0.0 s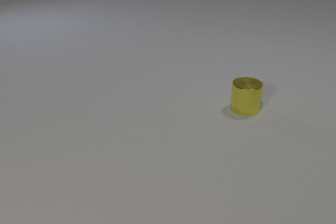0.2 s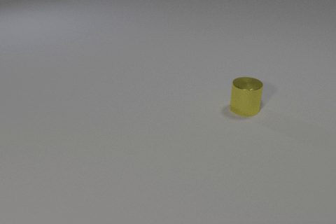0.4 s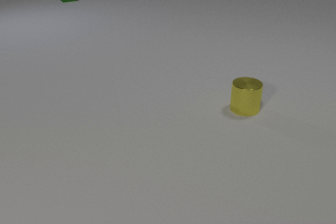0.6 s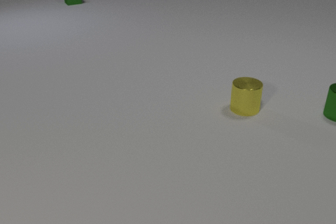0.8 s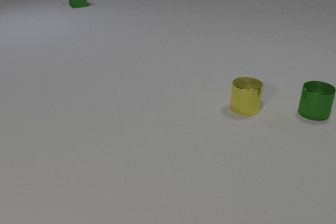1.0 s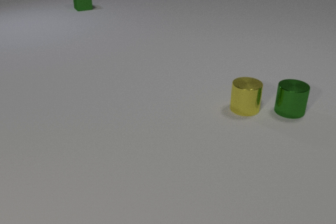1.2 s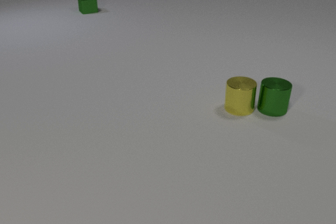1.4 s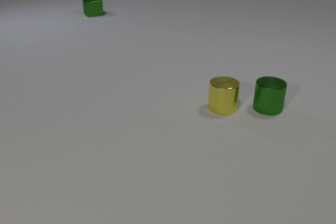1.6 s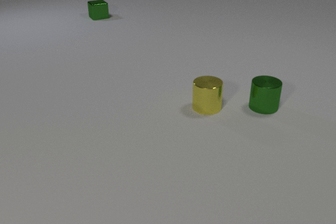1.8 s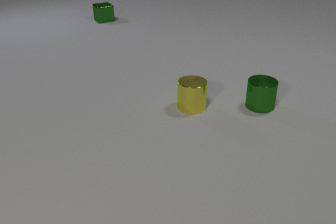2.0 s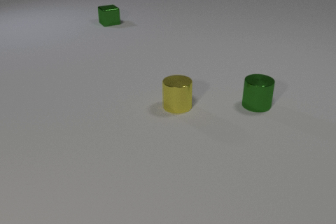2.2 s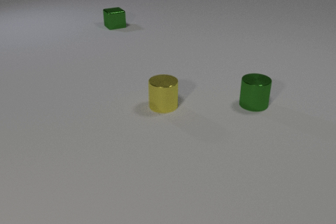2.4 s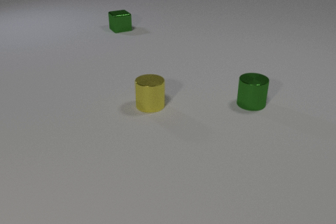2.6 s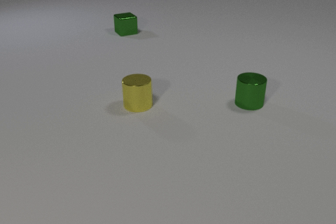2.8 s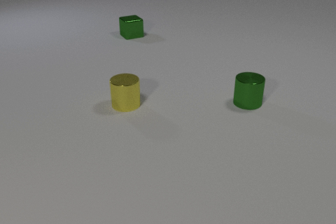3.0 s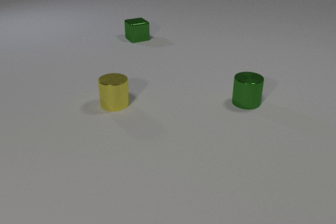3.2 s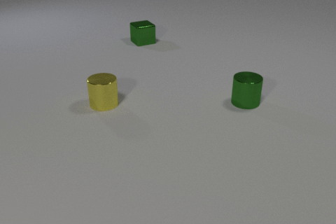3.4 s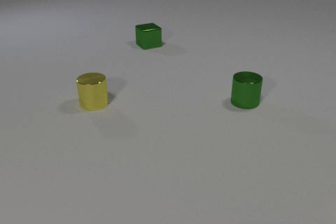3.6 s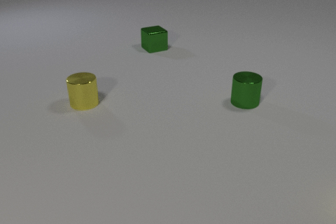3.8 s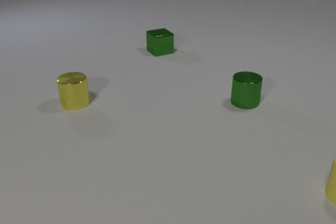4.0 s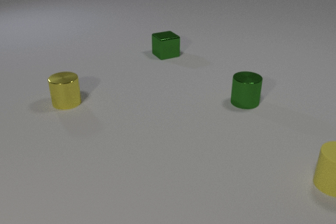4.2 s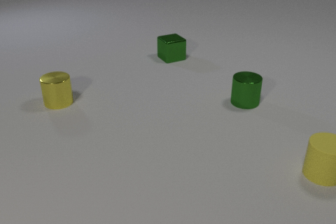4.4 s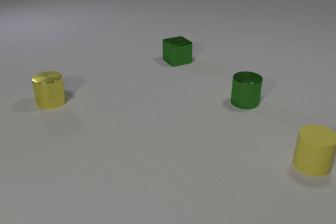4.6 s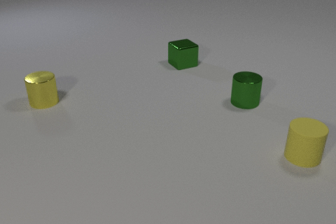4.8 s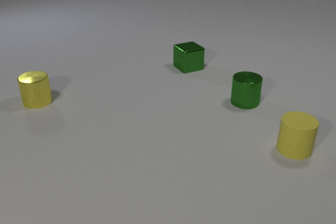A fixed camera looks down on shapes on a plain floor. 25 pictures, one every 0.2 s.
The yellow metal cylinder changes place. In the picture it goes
to the left.
The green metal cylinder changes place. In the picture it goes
to the left.
0.0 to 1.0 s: The green metal cylinder comes in at the right edge, slides to the left. The green metal cube comes in at the top edge, slides toward the camera.
1.0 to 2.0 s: The green metal cylinder slides to the left. The yellow metal cylinder slides to the left. The green metal cube slides toward the camera and to the right. The green metal cylinder and the yellow metal cylinder collide.
2.0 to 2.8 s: The green metal cylinder slides to the left. The yellow metal cylinder slides to the left. The green metal cube slides toward the camera and to the right.
2.8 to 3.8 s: The yellow metal cylinder slides to the left. The yellow rubber cylinder comes in at the right edge, slides to the left and away from the camera. The green metal cube slides toward the camera and to the right.
3.8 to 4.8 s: The yellow metal cylinder slides to the left. The yellow rubber cylinder slides away from the camera and to the left. The green metal cube slides toward the camera and to the right.
How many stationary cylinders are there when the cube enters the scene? 1.
How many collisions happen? 1.
How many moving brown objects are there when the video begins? 0.
